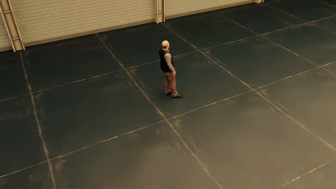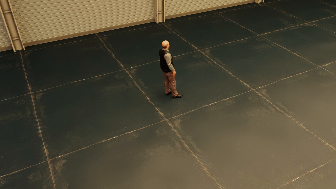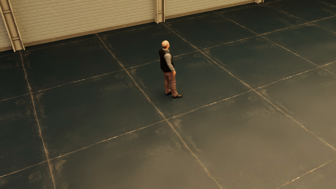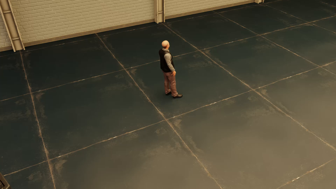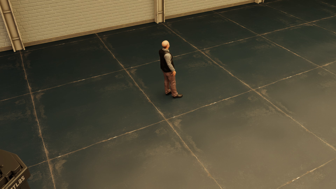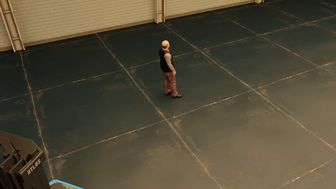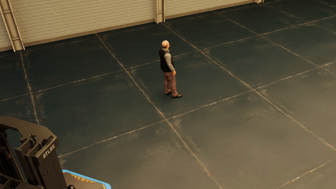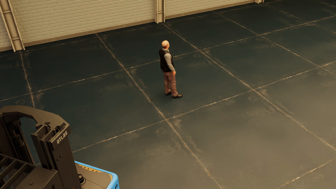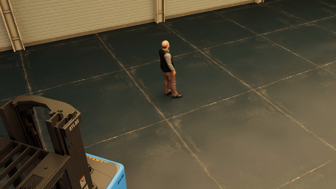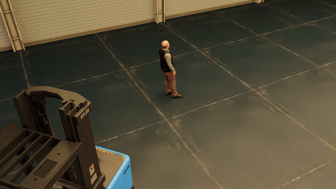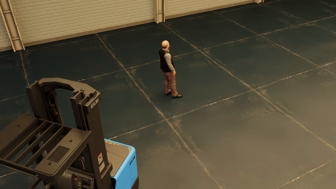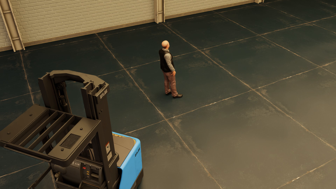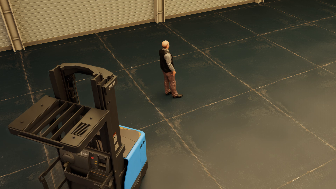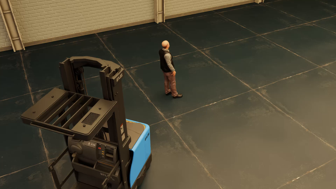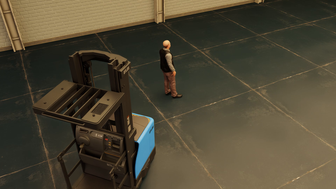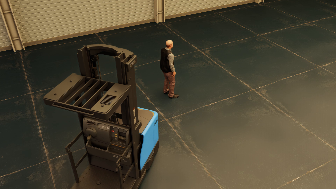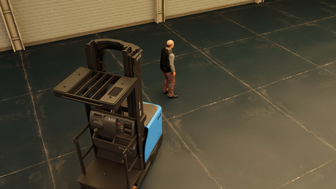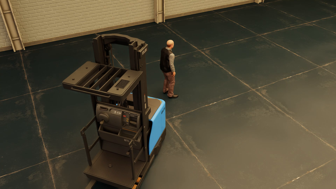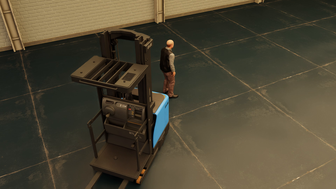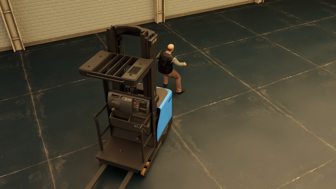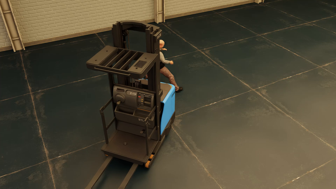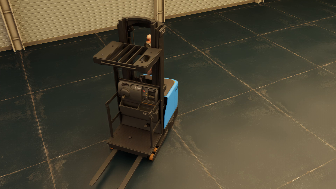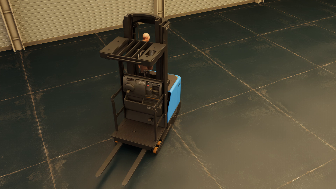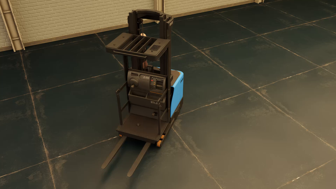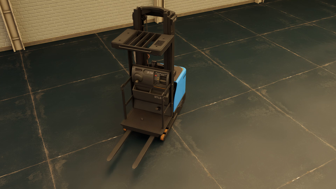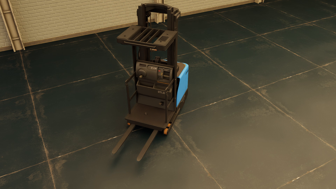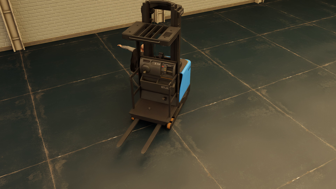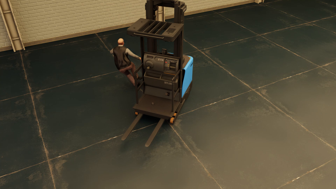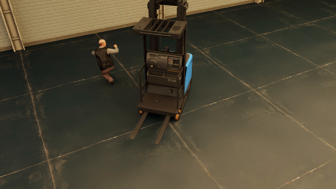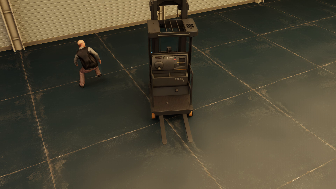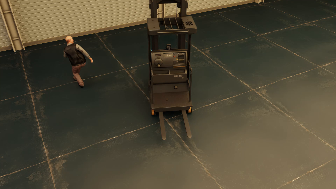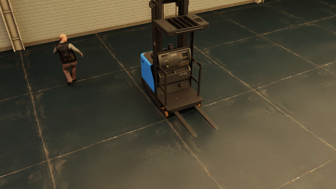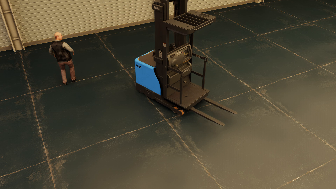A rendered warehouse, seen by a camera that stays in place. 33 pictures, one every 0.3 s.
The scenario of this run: Near miss between a forklift and a person.
